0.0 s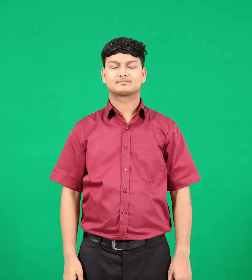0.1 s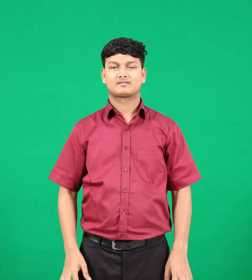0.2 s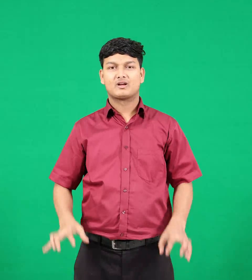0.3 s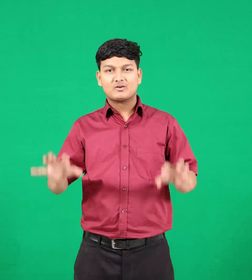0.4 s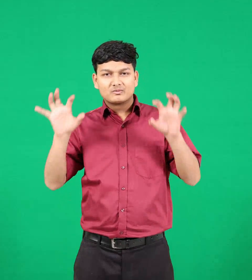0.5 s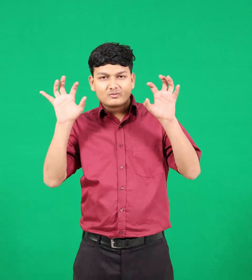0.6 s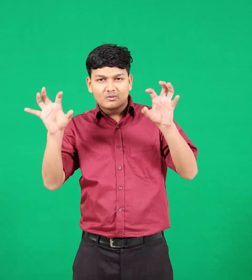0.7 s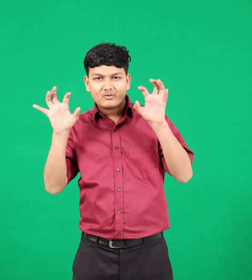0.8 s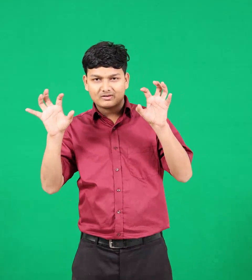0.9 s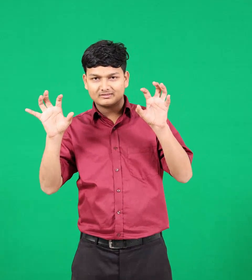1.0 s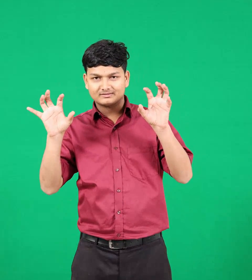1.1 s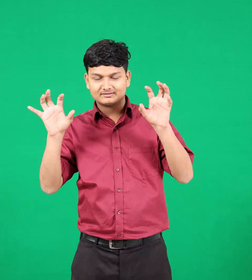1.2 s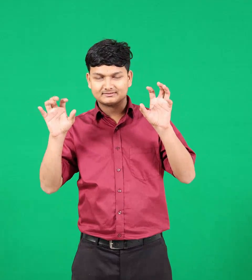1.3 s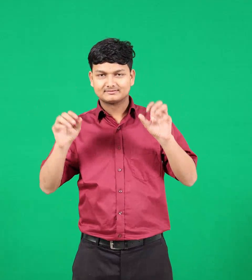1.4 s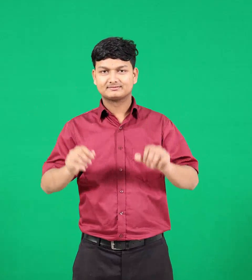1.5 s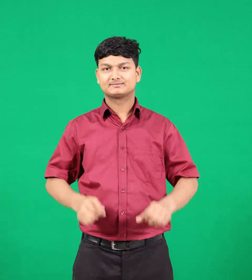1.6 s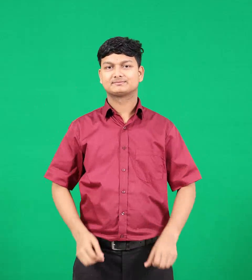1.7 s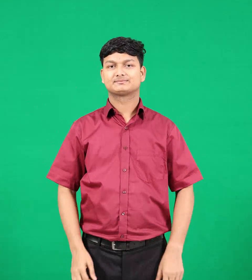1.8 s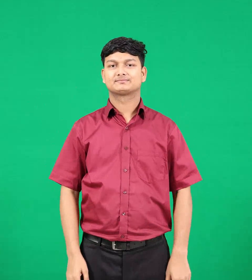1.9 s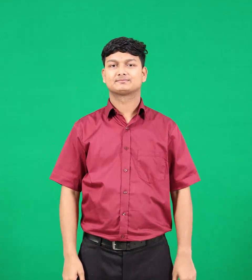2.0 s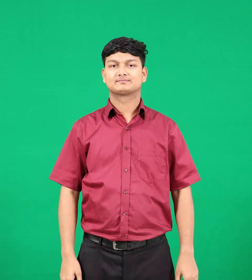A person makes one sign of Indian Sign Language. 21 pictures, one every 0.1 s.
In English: ghost
